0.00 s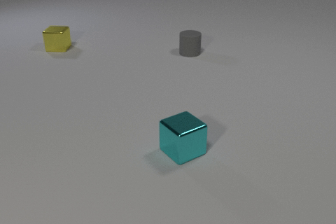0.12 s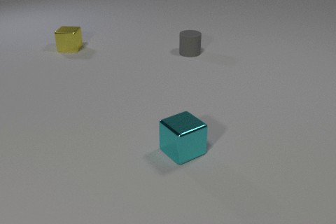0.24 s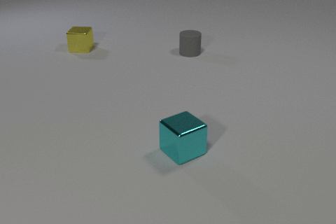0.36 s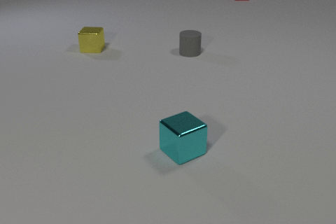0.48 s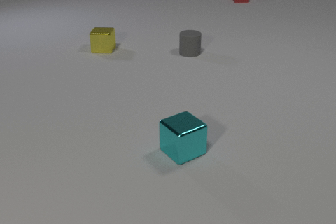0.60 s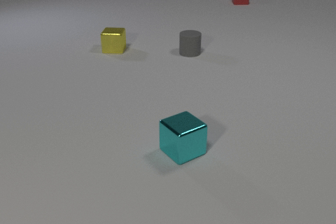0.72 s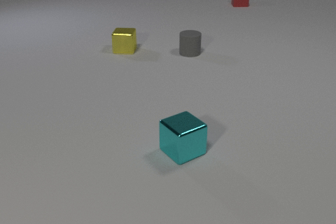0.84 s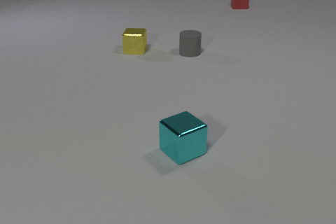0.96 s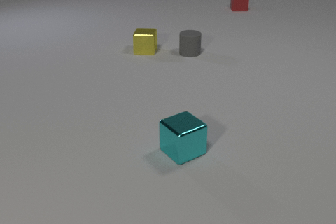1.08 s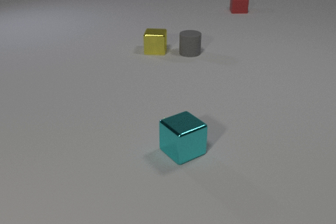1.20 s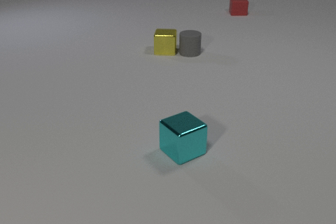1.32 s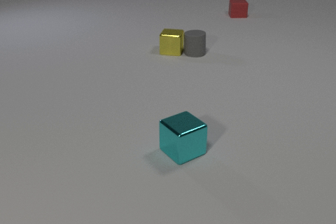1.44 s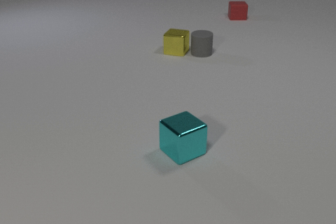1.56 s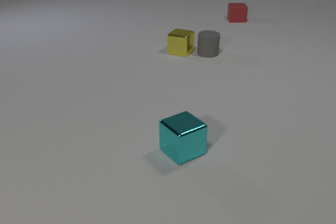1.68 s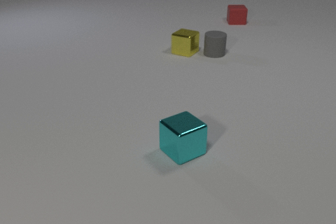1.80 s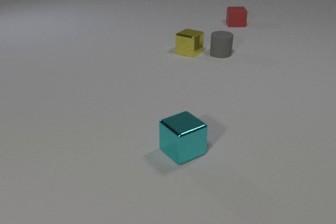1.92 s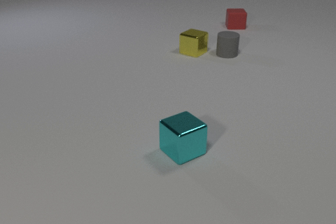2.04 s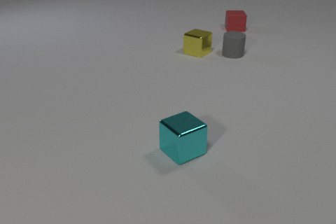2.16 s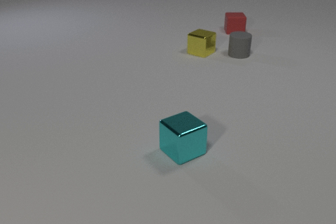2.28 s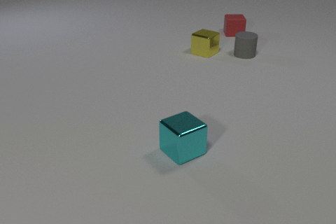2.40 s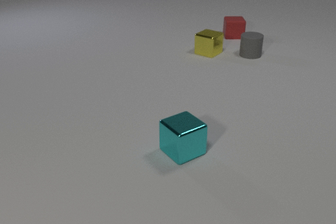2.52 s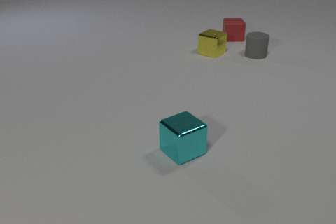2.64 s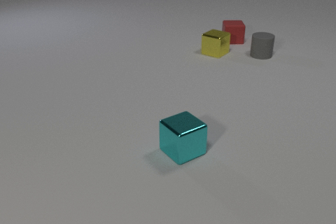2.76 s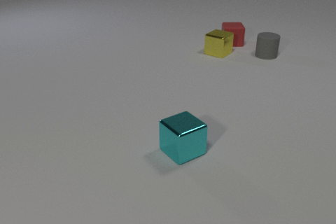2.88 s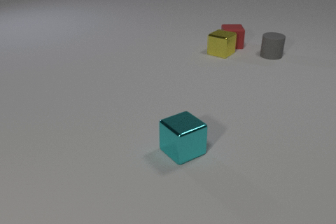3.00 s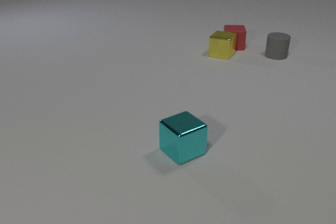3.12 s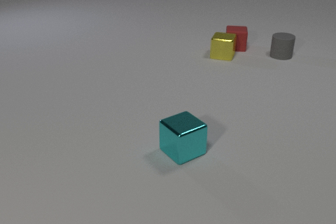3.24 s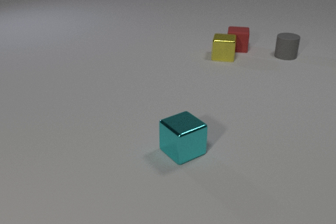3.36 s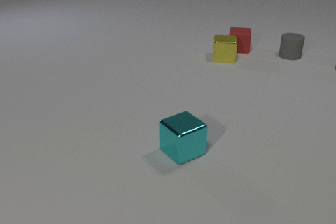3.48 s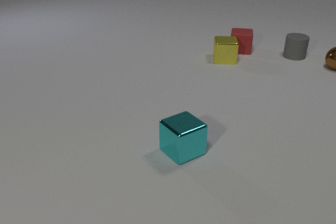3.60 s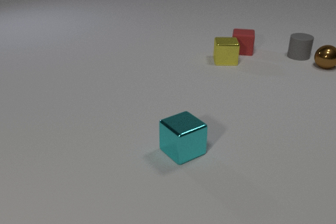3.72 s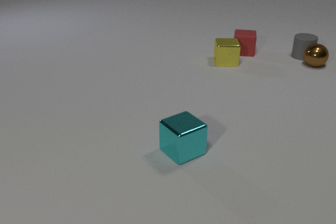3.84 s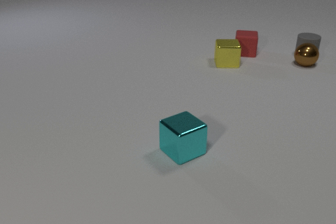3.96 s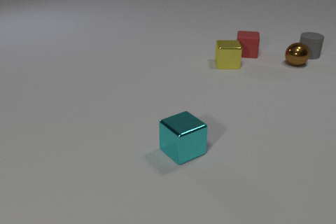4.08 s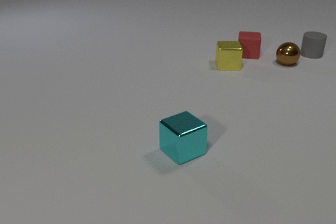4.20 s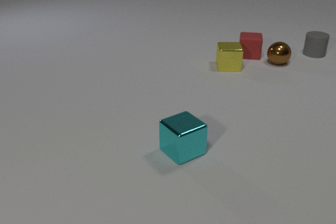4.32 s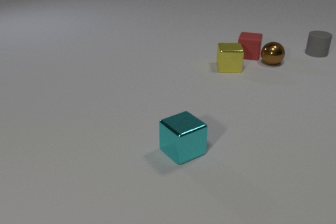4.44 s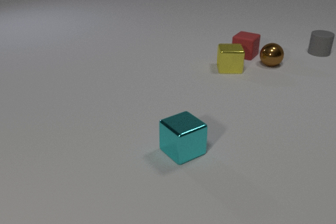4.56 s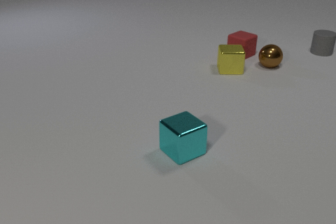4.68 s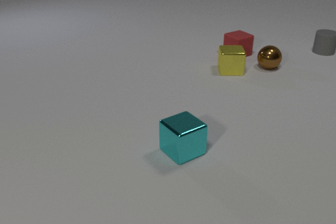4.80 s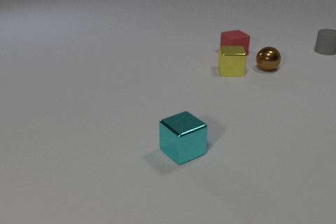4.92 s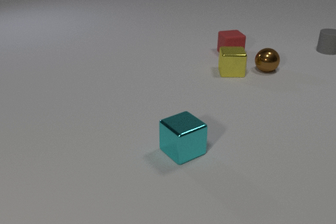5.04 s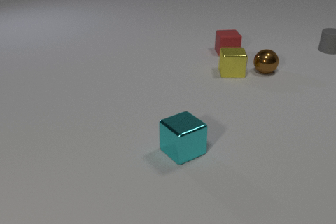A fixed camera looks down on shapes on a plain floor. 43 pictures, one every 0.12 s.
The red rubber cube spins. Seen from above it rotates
clockwise.
The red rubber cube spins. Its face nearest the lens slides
to the left.
0.00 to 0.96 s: The yellow metal cube slides to the right. The red rubber cube comes in at the top edge, slides toward the camera.
0.96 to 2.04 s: The yellow metal cube slides to the right, spins clockwise seen from above by about 30 degrees, its near face sliding to the left. The gray rubber cylinder slides to the right. The red rubber cube slides toward the camera. The yellow metal cube and the gray rubber cylinder collide.
2.04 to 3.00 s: The yellow metal cube slides to the right. The gray rubber cylinder slides to the right. The red rubber cube slides toward the camera. The yellow metal cube and the red rubber cube collide.
3.00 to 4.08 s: The yellow metal cube slides toward the camera, spins so that its near face slides to the right, counterclockwise seen from above. The gray rubber cylinder slides to the right and away from the camera. The red rubber cube slides toward the camera and to the right. The brown metal sphere comes in at the right edge, rolls to the left. The gray rubber cylinder and the brown metal sphere collide.
4.08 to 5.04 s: The yellow metal cube slides toward the camera. The gray rubber cylinder slides away from the camera and to the right. The red rubber cube slides to the left, spins clockwise seen from above by about 75 degrees, its near face sliding to the left. The brown metal sphere rolls toward the camera and to the left. The red rubber cube and the brown metal sphere collide.
How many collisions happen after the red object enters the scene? 4.
What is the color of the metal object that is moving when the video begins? yellow.
Are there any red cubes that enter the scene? yes.
